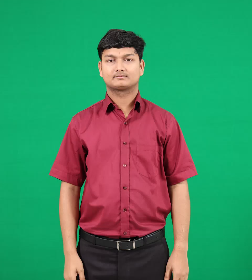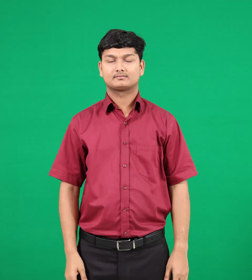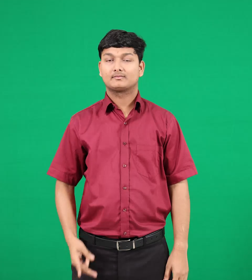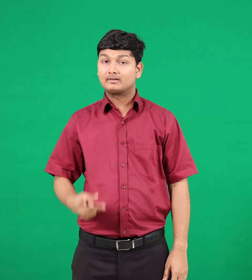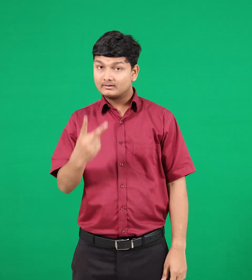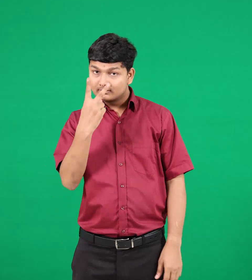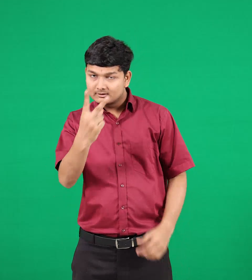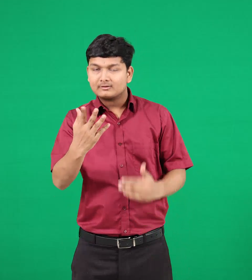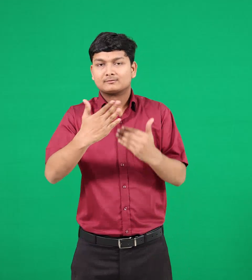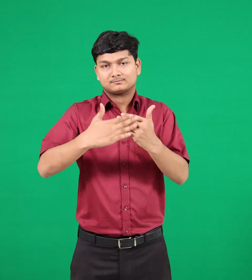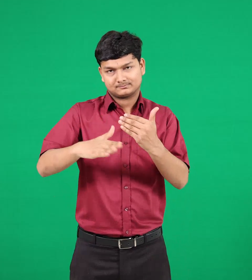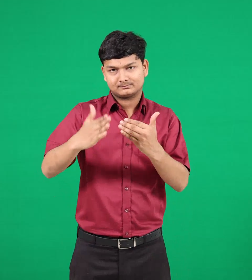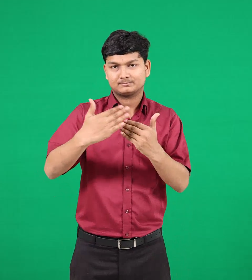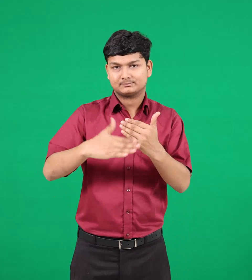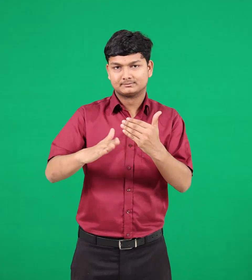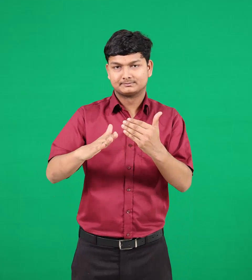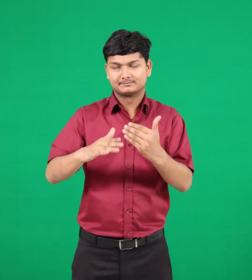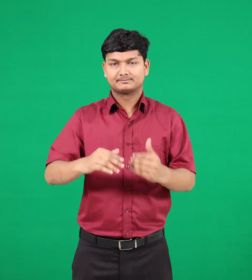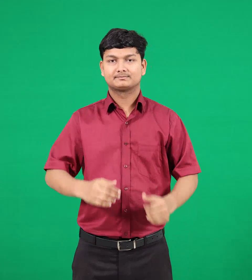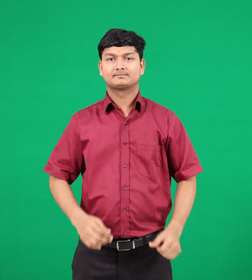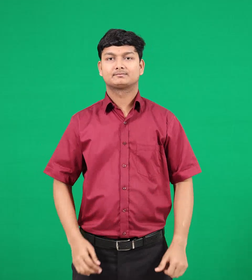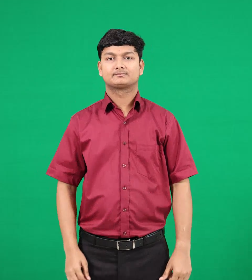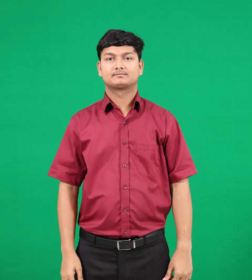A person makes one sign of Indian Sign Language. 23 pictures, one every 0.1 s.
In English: seeing
